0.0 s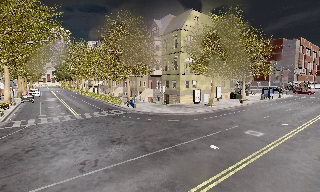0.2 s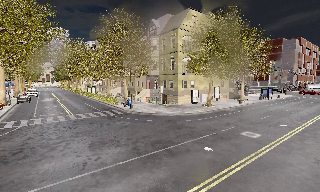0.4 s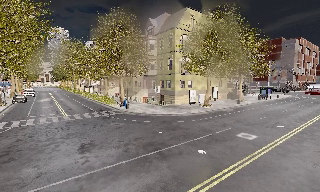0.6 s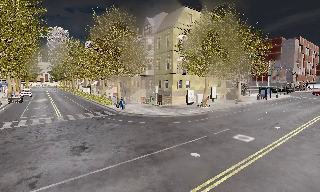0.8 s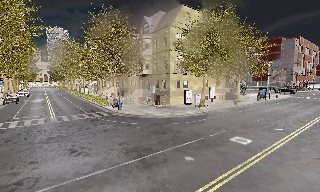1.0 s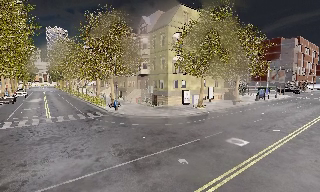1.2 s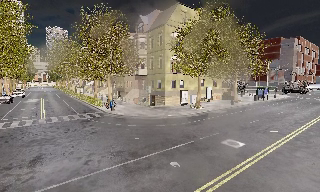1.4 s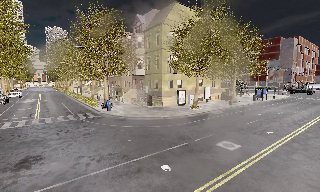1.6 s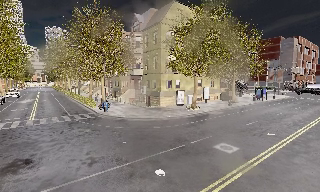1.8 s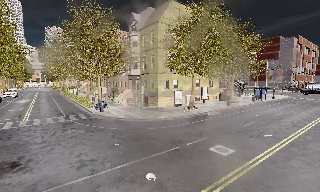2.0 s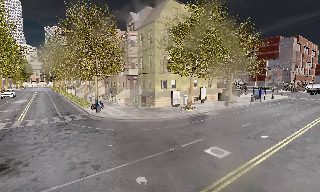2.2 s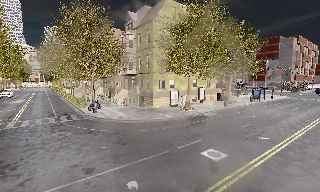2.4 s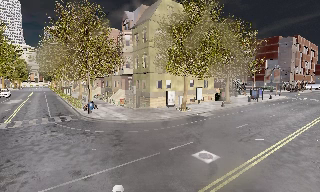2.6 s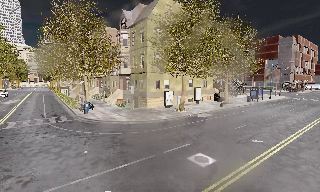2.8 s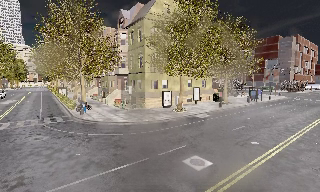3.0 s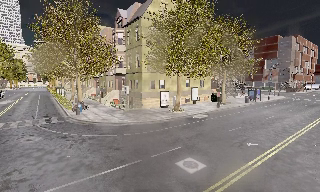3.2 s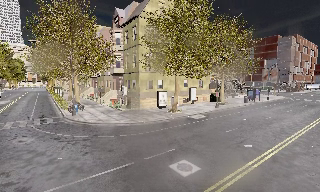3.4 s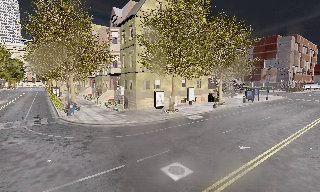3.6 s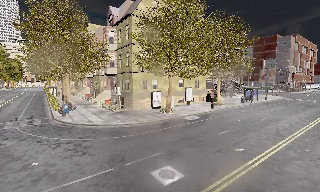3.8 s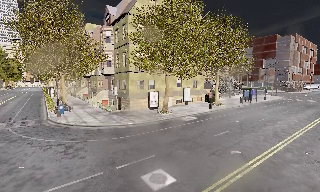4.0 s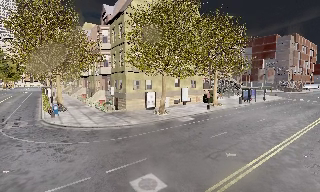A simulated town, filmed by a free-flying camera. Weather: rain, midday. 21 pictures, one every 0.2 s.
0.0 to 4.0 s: The camera travels to its right and forward, about 10 m, so close, fixed things drift to the left.
The film runs forward here.
